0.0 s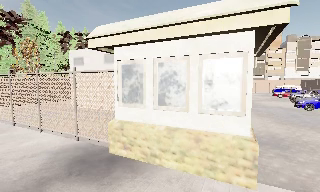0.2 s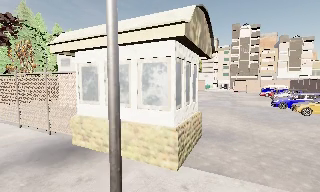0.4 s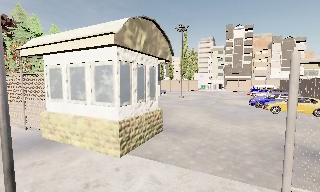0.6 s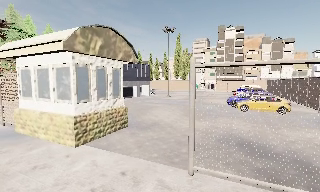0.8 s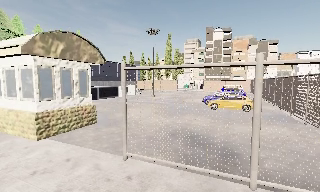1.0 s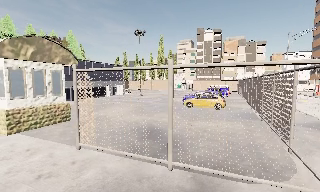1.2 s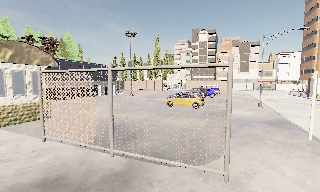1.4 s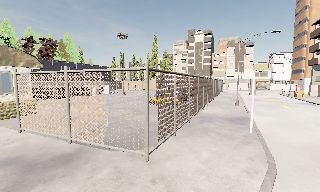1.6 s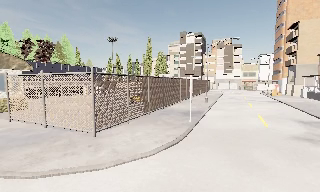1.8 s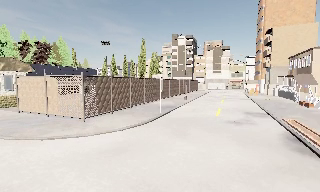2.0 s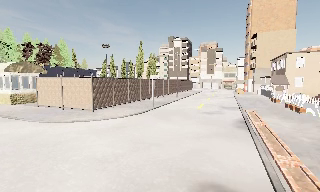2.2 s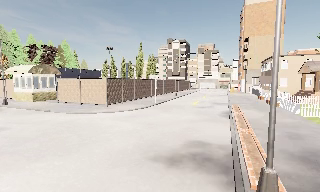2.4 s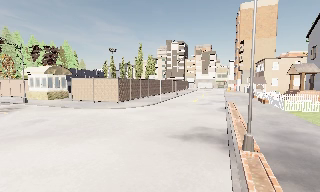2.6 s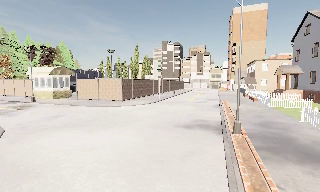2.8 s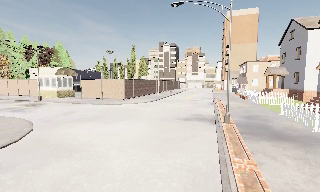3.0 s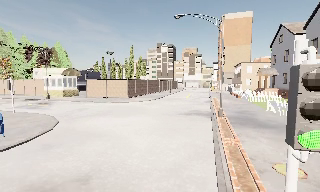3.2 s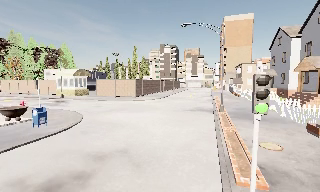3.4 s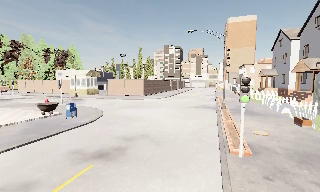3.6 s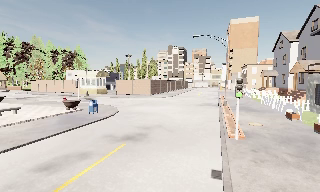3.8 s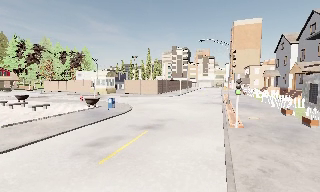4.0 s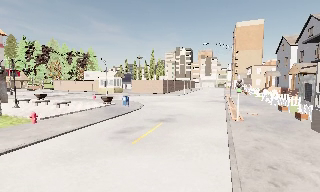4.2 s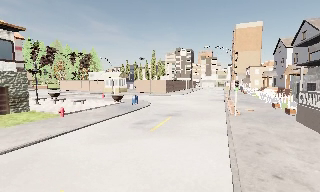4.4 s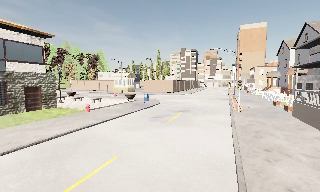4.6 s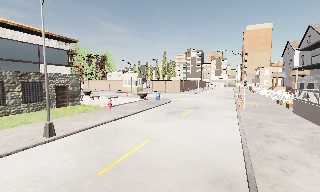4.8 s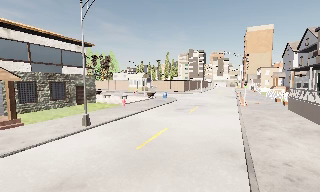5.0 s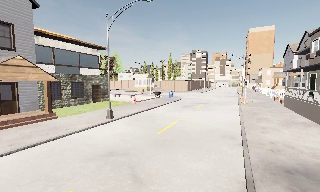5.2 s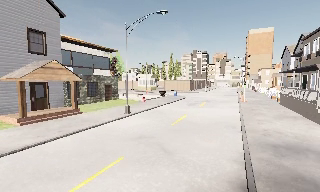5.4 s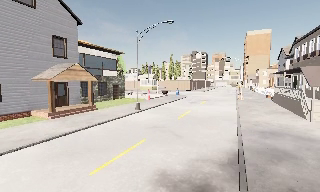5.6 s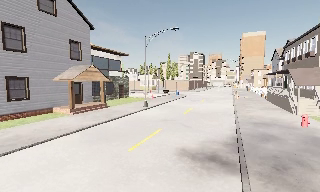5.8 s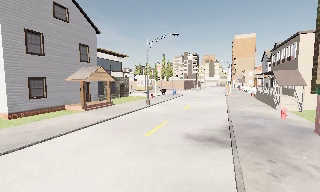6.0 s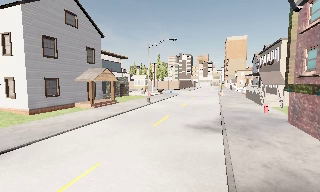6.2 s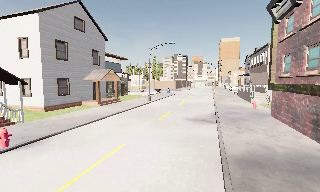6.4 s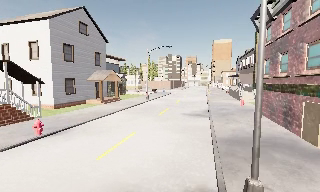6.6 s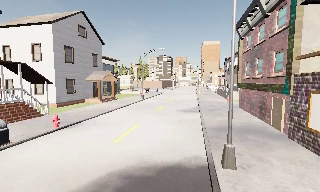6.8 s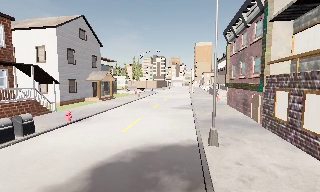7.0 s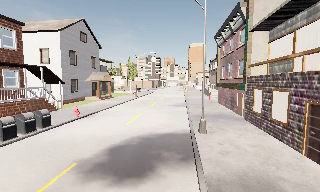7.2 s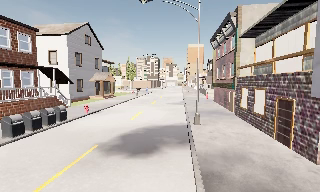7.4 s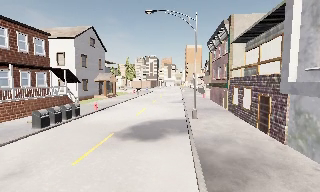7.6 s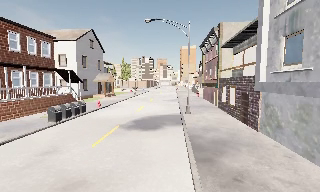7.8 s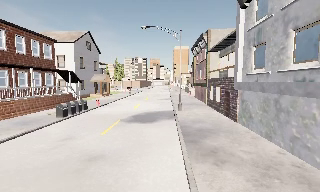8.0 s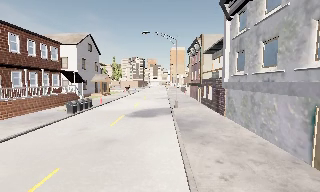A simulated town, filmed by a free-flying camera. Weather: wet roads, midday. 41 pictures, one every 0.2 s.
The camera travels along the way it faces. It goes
backward.
0.0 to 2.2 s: The camera travels to its right and backward, about 25 m, so close, fixed things drift to the left. It gains speed.
2.2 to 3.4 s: The camera travels backward, about 12 m, so what stands in front gets smaller.
3.4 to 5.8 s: The camera travels backward and to its left, about 25 m, so what stands in front gets smaller.
5.8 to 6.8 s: The camera pans to its right, which is clockwise from overhead, by about 10 degrees. It travels backward, about 9 m, so what stands in front gets smaller.
6.8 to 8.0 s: The camera travels backward, about 10 m, so what stands in front gets smaller.
The film runs backward here.
